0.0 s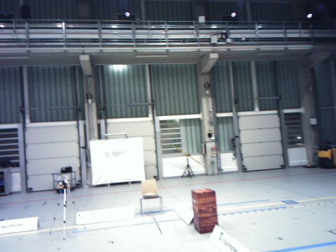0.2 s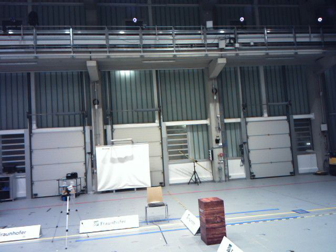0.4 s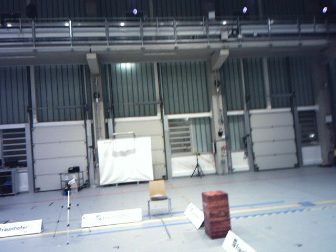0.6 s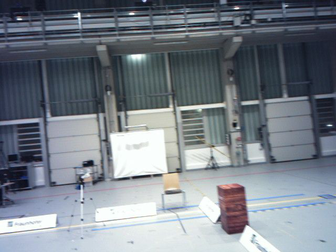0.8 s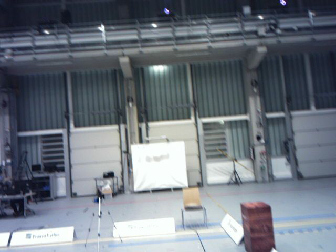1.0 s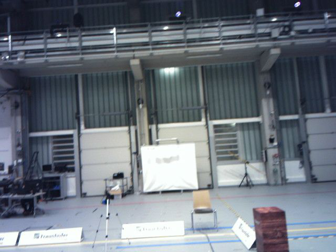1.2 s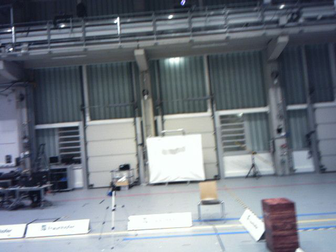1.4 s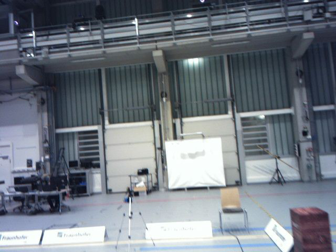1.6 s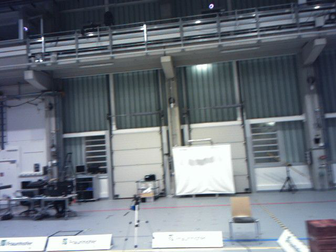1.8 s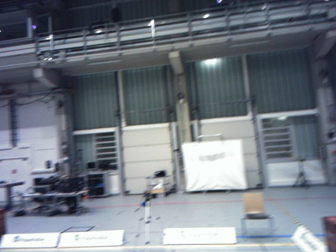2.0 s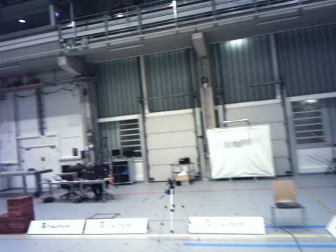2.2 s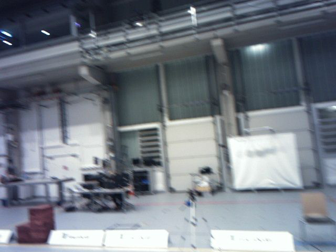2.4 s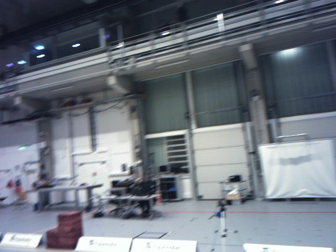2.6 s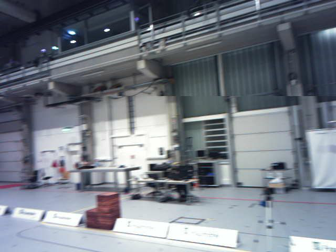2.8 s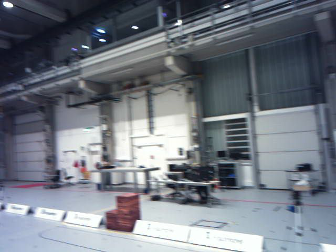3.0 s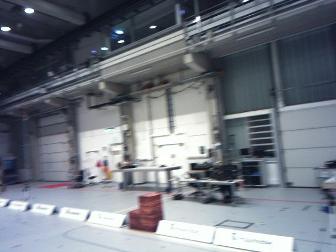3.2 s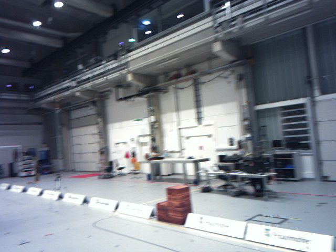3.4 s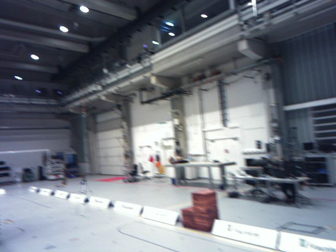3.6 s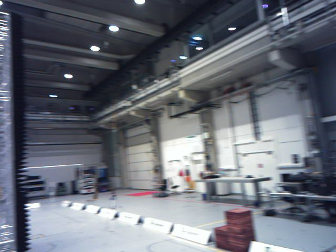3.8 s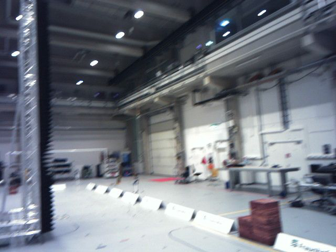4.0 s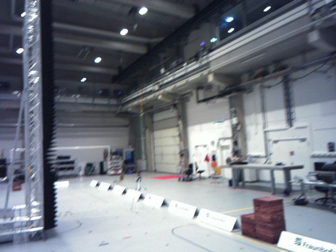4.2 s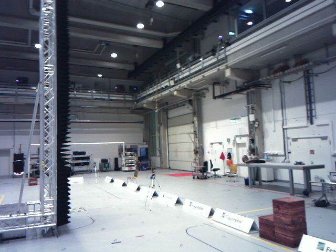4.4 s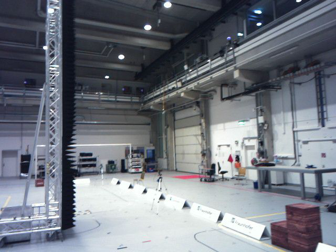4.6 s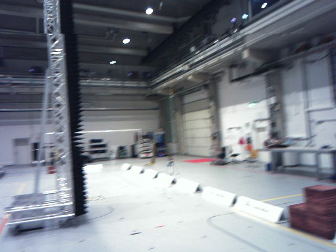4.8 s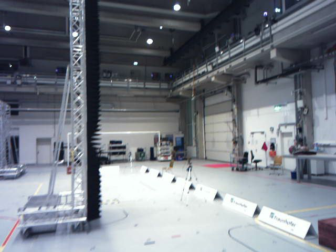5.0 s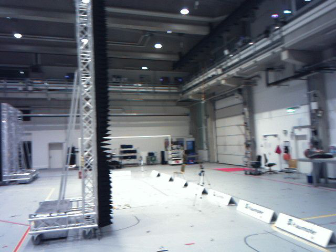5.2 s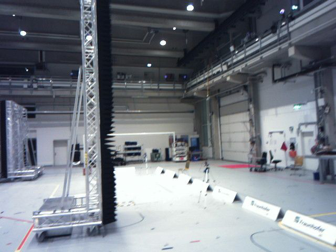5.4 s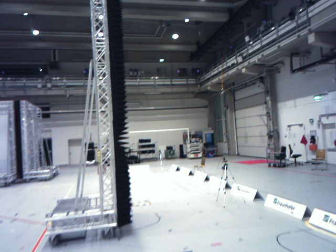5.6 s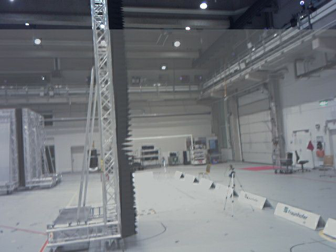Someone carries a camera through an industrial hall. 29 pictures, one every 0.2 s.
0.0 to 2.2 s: The scene slides to the right, as the camera pans about 30 degrees to its left. It travels forward, about 2 m, so what stands in front looms larger.
2.2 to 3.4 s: The camera pans to its left, which is counterclockwise from overhead, by about 25 degrees. It travels forward, about 1 m, so what stands in front looms larger. It loses speed.
3.4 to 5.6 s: The scene slides to the right, as the camera pans about 30 degrees to its left. It travels forward, about 2.4 m.
The film runs forward here.
